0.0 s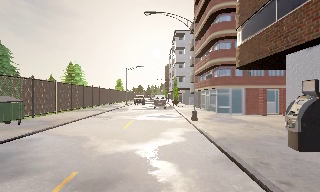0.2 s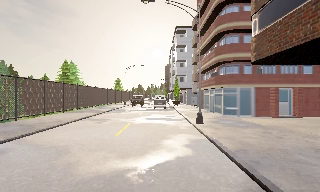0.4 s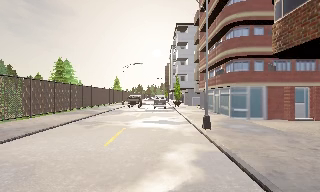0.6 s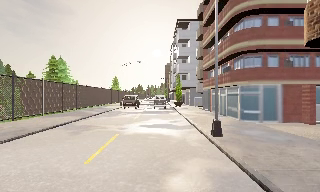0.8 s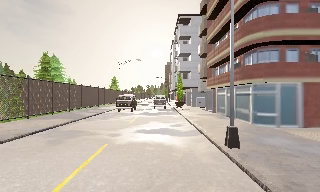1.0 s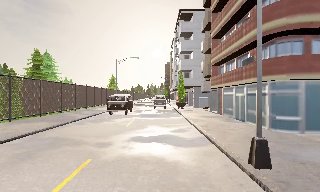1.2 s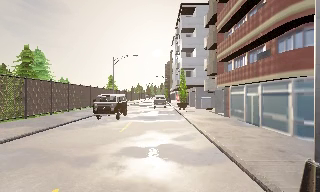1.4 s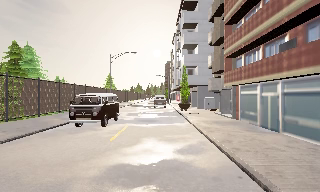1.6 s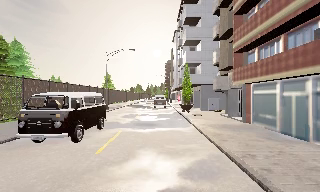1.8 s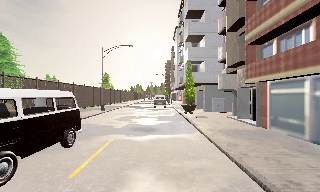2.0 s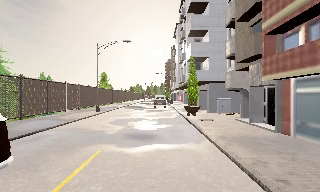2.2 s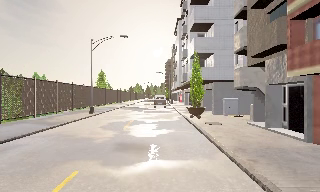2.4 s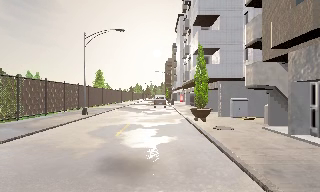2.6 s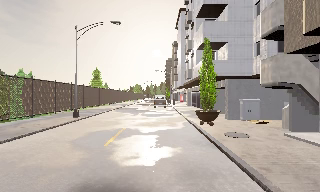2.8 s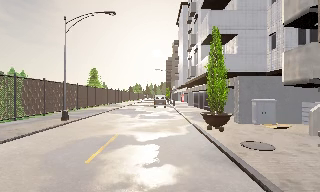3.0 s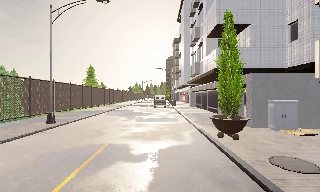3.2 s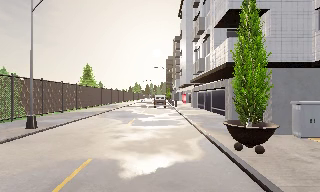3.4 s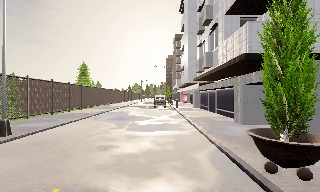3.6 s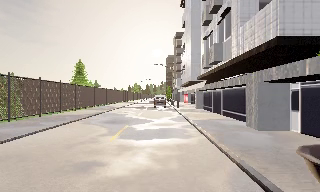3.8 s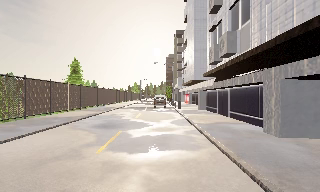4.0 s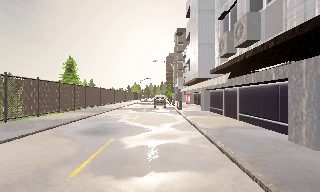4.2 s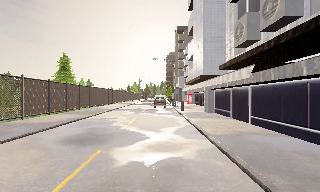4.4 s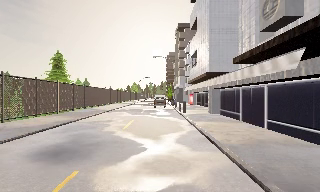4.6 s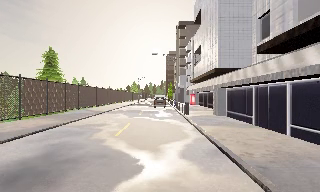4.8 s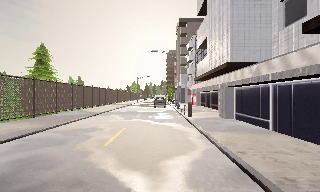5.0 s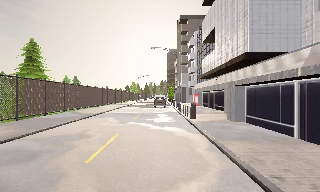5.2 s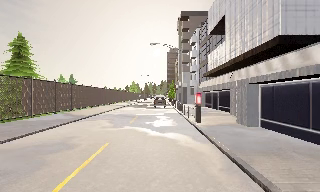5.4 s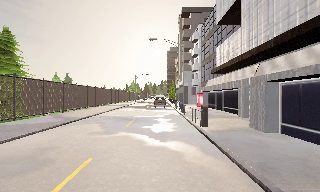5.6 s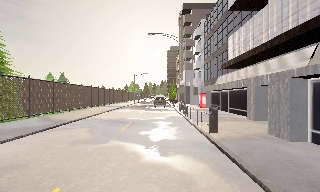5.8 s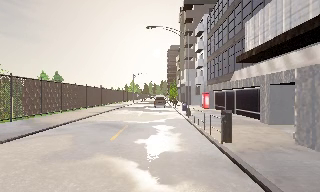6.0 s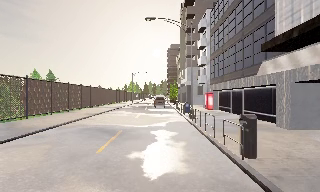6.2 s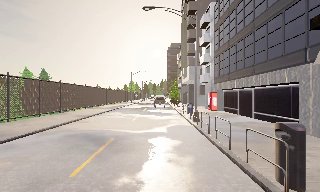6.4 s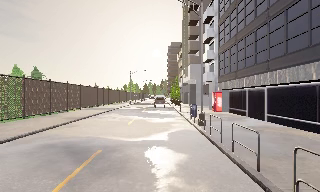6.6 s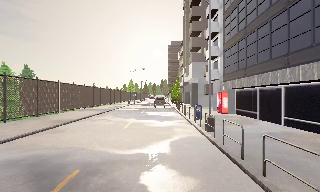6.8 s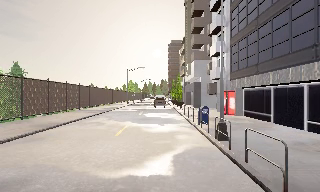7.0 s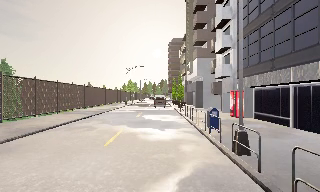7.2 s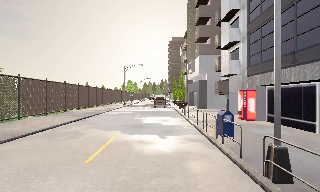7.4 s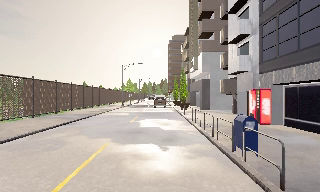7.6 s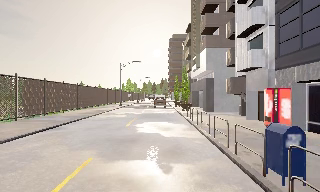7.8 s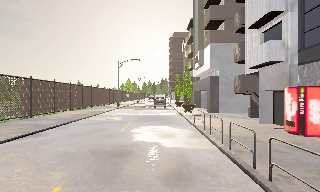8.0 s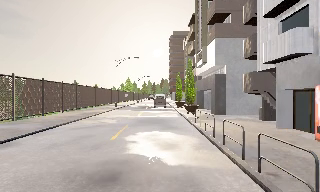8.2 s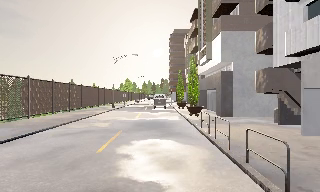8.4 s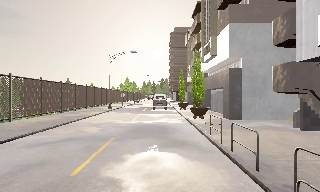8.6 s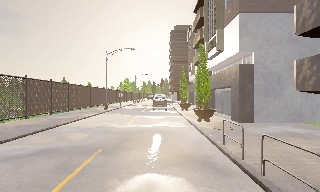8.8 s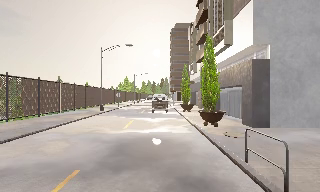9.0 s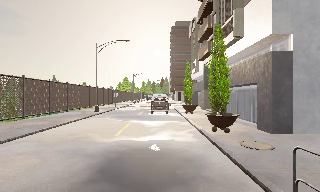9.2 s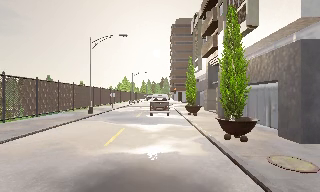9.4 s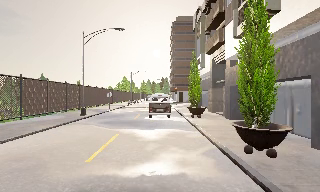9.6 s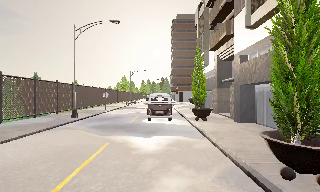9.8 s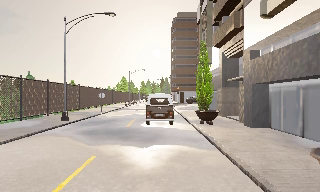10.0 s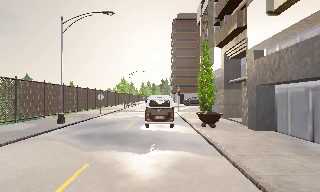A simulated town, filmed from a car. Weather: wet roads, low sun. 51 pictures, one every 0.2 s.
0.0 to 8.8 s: The camera travels forward, about 65 m, so what stands in front looms larger.
8.8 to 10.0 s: The camera travels forward, about 8 m, so what stands in front looms larger. It loses speed.
The film runs forward here.
